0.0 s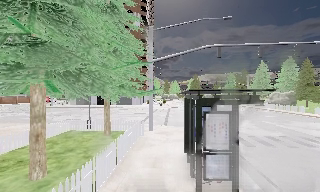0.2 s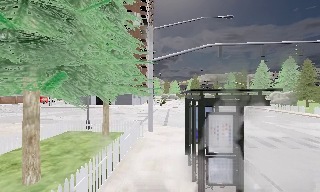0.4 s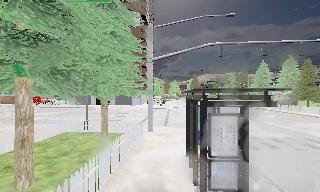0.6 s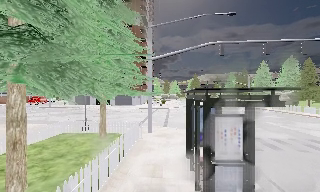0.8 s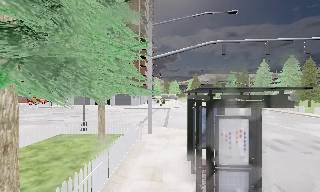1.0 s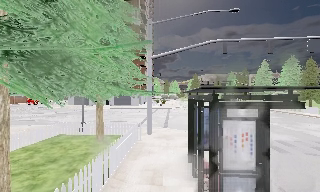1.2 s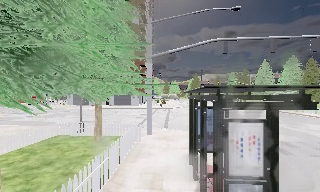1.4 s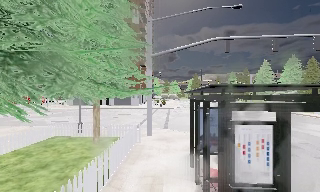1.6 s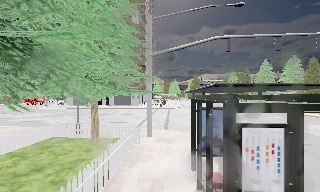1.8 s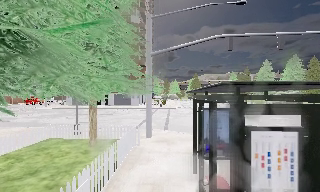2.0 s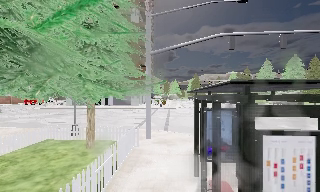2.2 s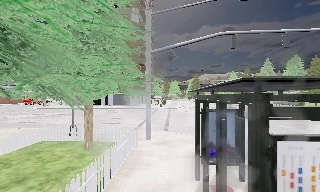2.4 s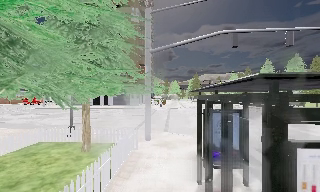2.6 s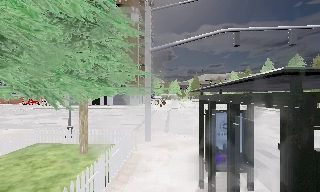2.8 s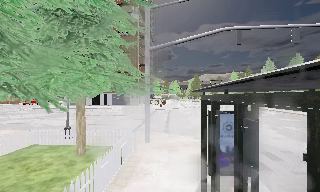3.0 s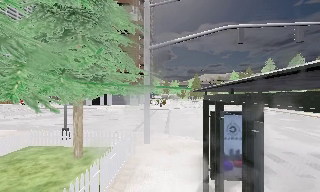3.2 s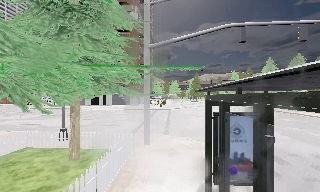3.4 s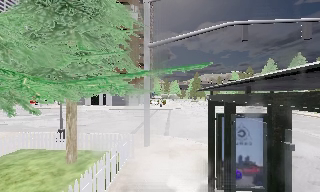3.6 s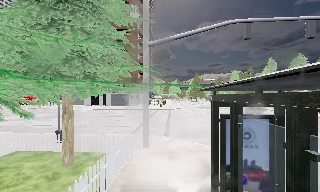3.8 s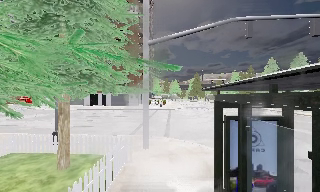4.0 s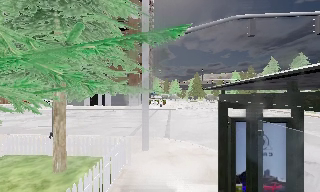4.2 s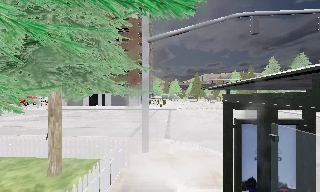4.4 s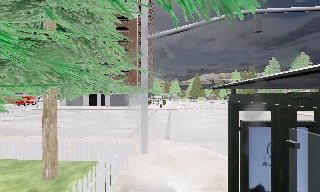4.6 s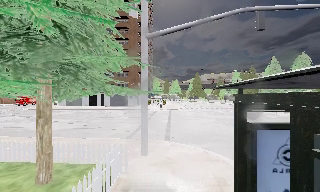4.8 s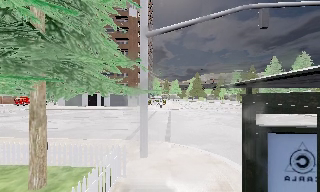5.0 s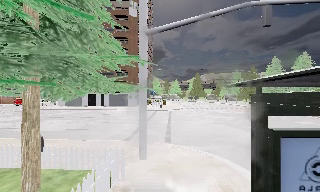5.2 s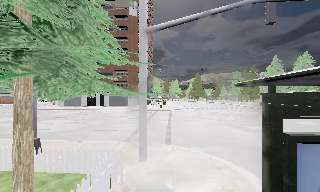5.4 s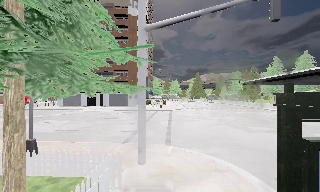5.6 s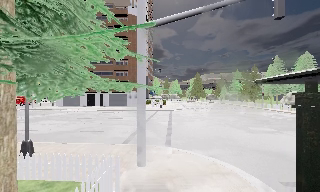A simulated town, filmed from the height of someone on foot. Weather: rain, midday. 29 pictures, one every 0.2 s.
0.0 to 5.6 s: The camera travels forward, about 6 m, so what stands in front looms larger.
The film runs forward here.
